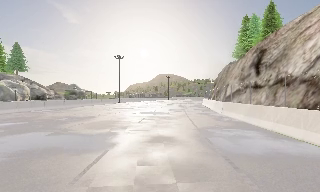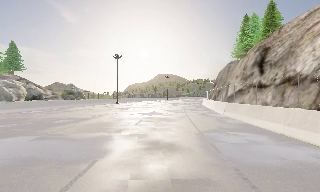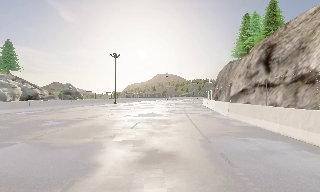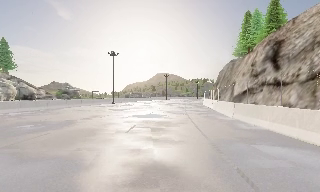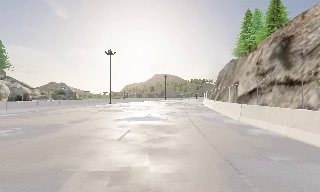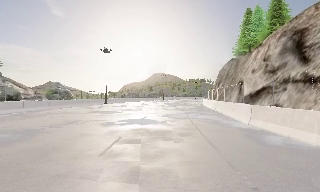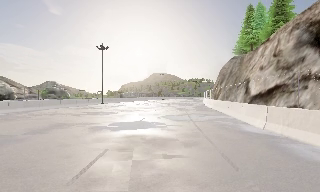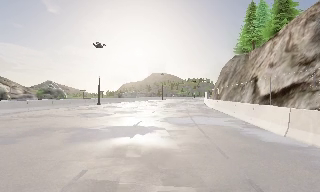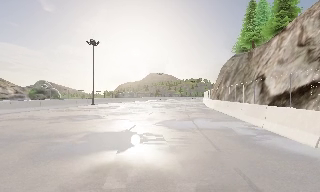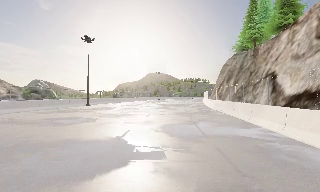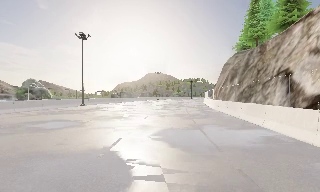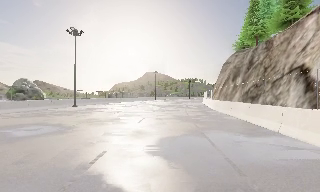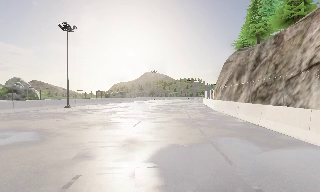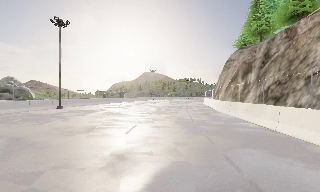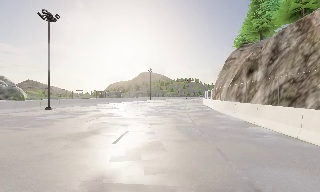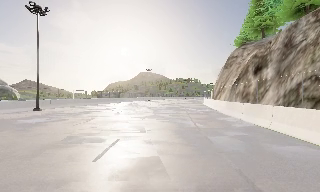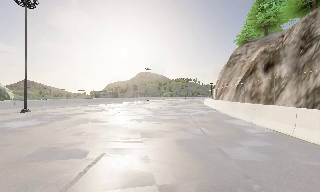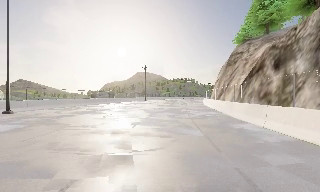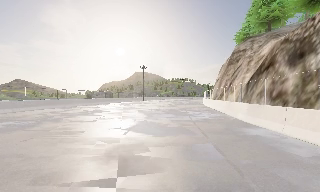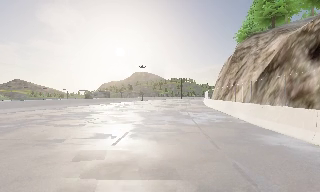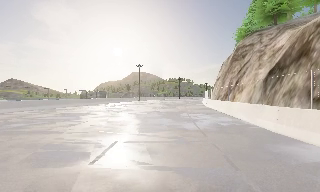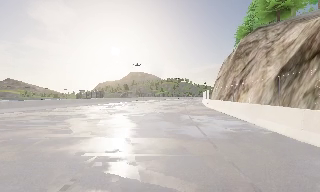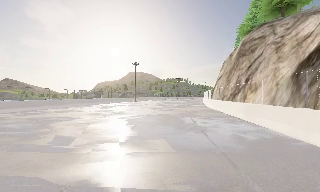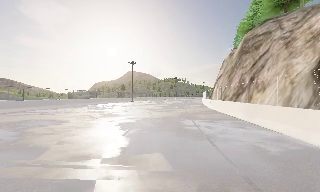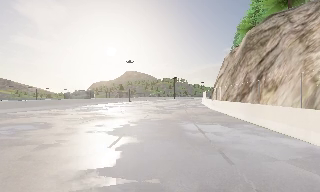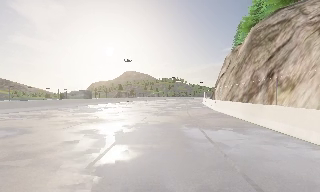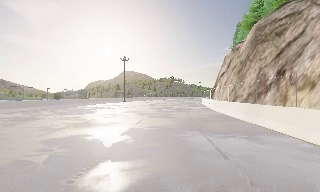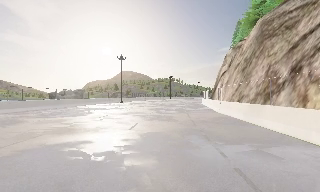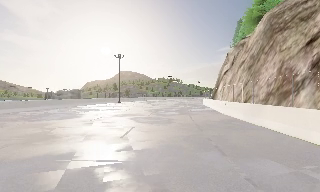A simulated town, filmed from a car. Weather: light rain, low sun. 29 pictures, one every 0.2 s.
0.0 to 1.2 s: The camera travels forward, about 7 m, so what stands in front looms larger. It gains speed.
1.2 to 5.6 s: The camera pans to its right, which is clockwise from overhead, by about 10 degrees. It travels forward, about 35 m, so what stands in front looms larger.
The film runs forward here.
